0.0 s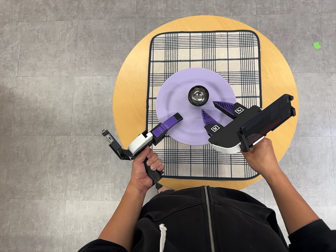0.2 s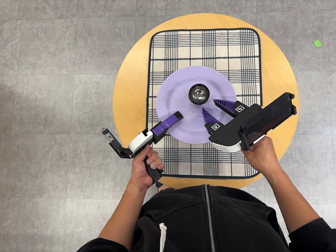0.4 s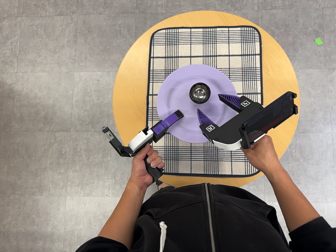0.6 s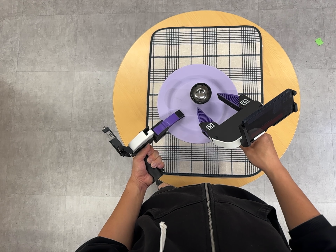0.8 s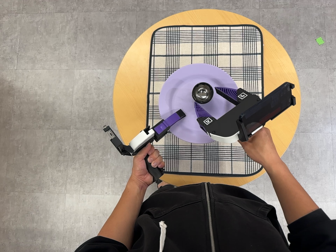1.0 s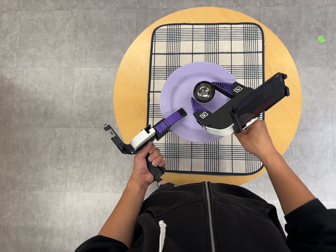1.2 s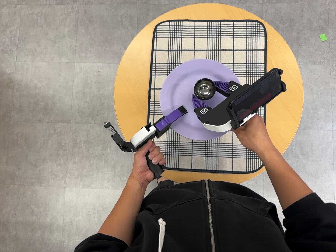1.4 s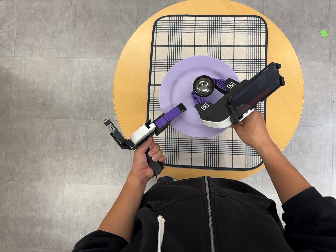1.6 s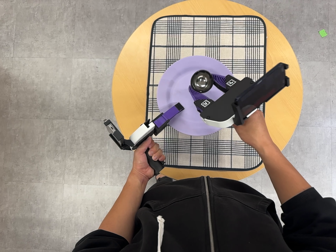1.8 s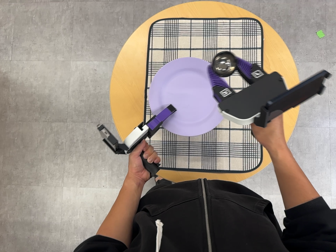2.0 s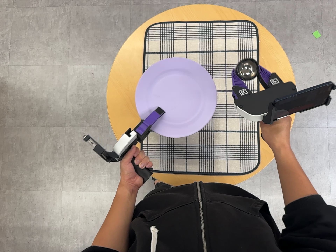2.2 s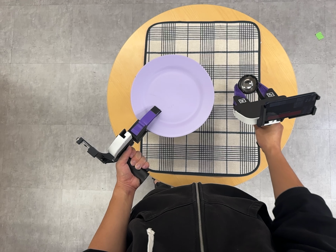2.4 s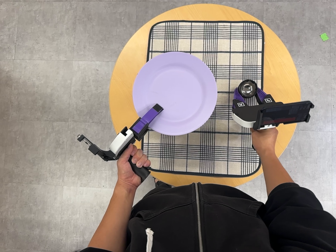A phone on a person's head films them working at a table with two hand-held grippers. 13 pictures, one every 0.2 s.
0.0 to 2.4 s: The camera travels toward the top of its view, about 5 cm.
The film runs forward here.
